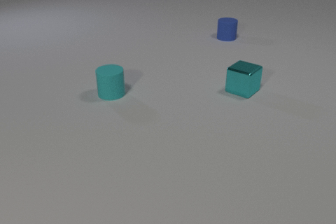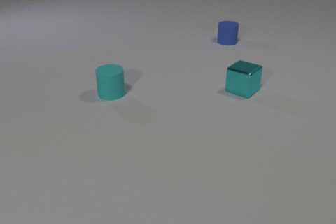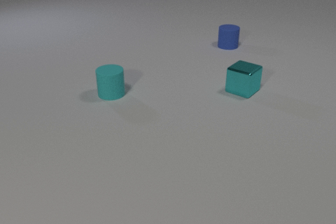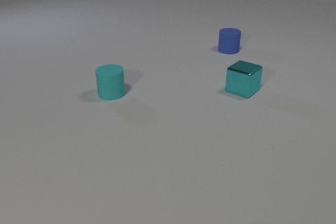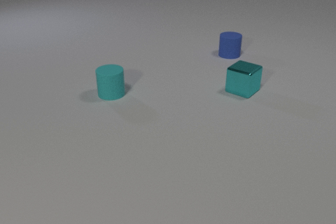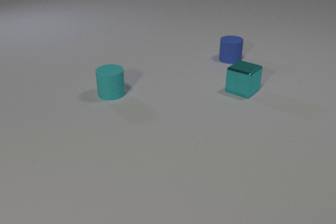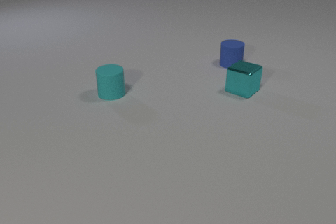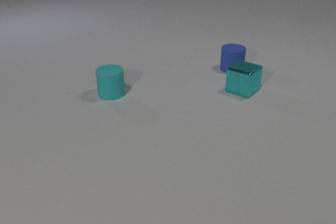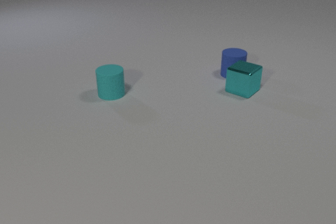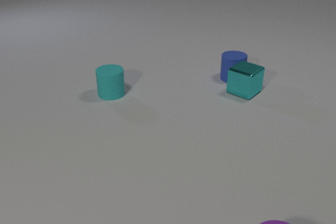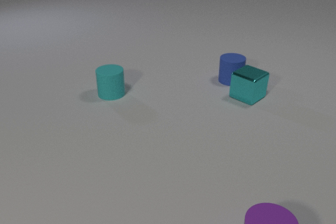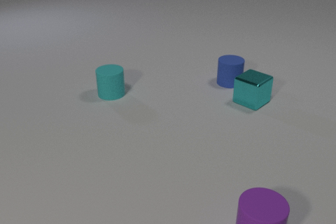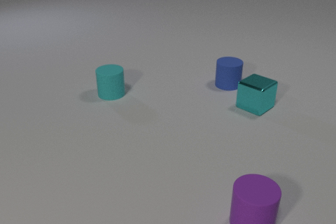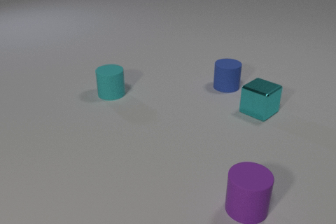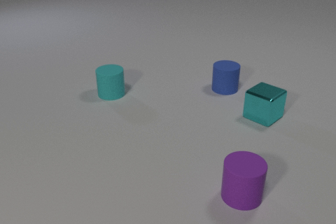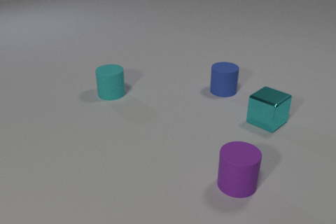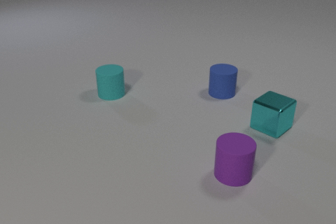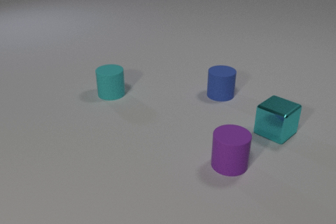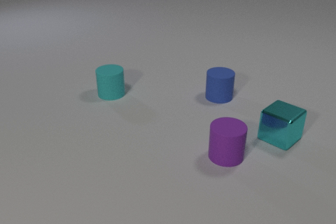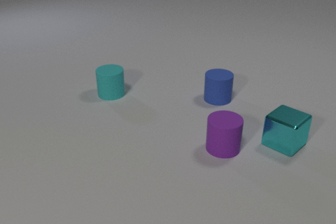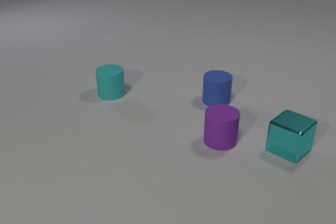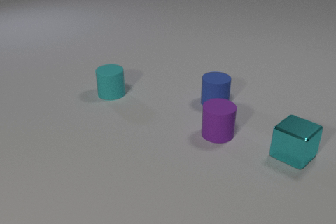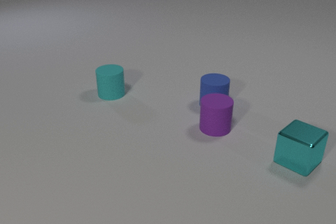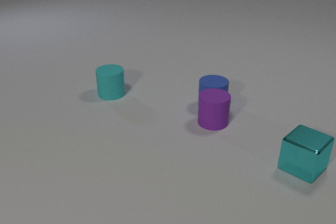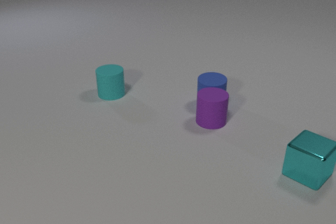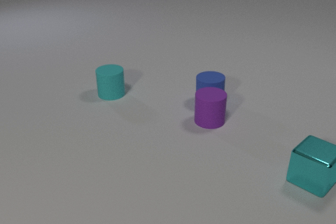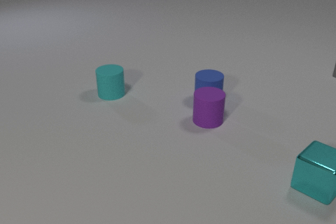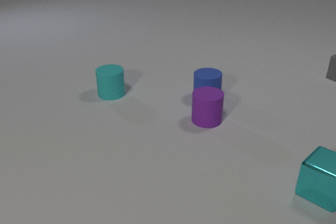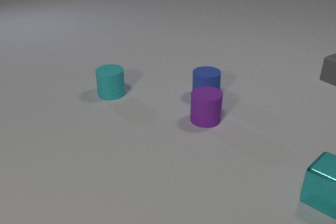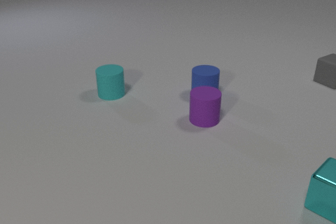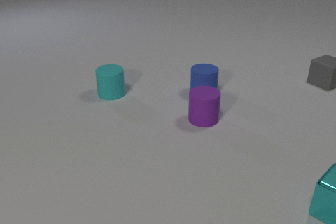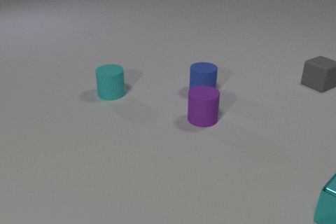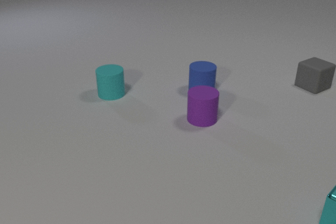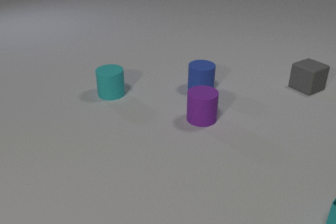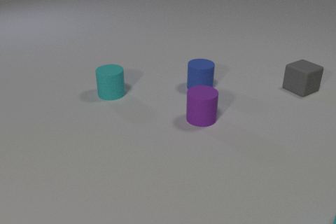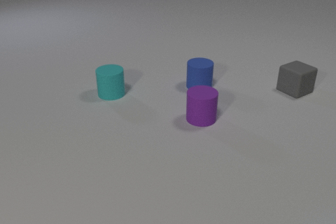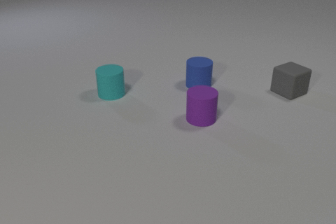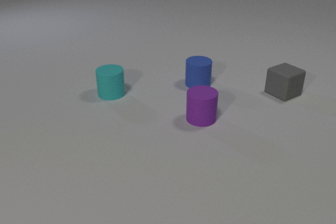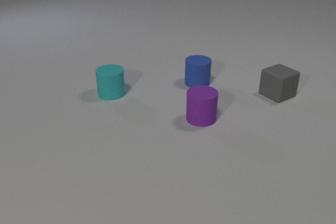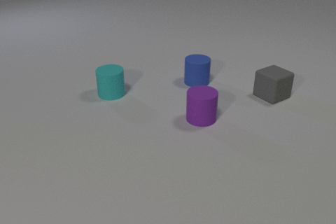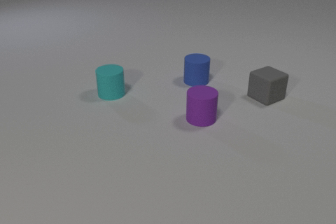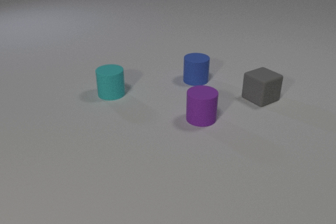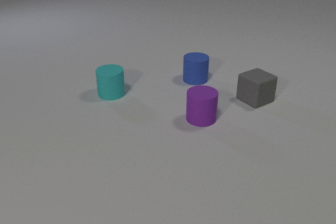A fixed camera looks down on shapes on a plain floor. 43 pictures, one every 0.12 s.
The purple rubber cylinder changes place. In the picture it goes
away from the camera.
The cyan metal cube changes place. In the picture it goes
toward the camera.
0.00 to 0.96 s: The blue rubber cylinder slides toward the camera.
0.96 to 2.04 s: The blue rubber cylinder slides toward the camera. The cyan metal cube slides toward the camera and to the right. The purple rubber cylinder comes in at the bottom edge, slides away from the camera. The blue rubber cylinder and the cyan metal cube collide.
2.04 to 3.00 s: The blue rubber cylinder slides toward the camera and to the left. The cyan metal cube slides toward the camera and to the right. The purple rubber cylinder slides away from the camera. The blue rubber cylinder and the purple rubber cylinder collide.
3.00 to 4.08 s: The blue rubber cylinder slides away from the camera. The cyan metal cube slides toward the camera and to the right, leaves at the right edge. The purple rubber cylinder slides to the left. The gray rubber cube comes in at the right edge, slides toward the camera and to the left.
4.08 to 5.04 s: The blue rubber cylinder slides away from the camera. The gray rubber cube slides to the left and toward the camera.
Are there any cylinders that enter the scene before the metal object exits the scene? yes.
How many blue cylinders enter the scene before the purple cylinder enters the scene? 0.
What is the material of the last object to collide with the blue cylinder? rubber.
